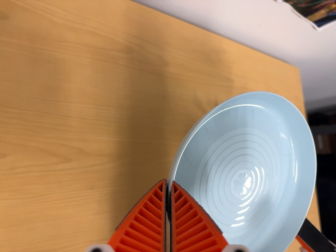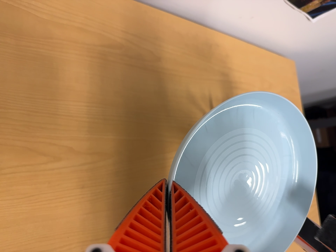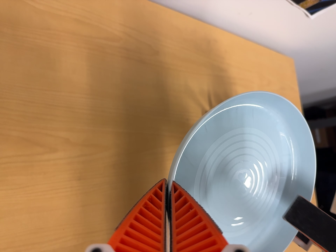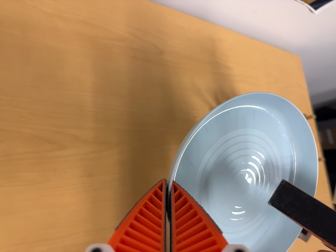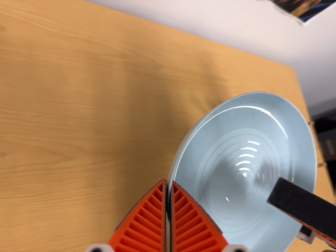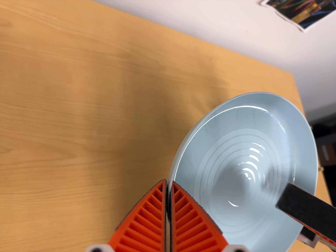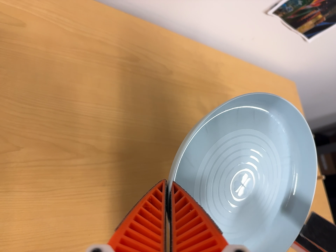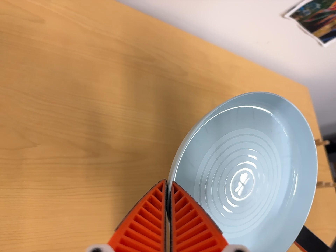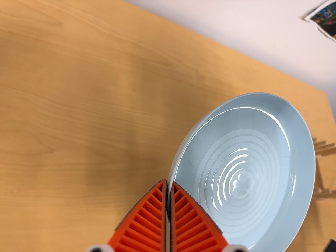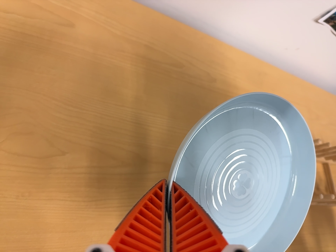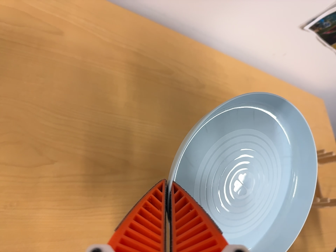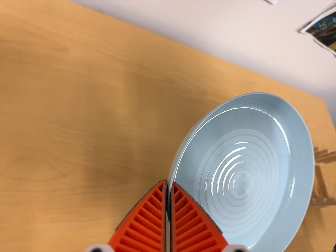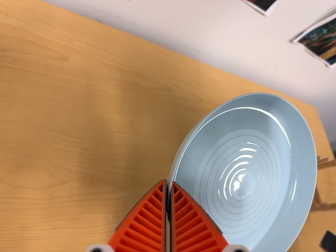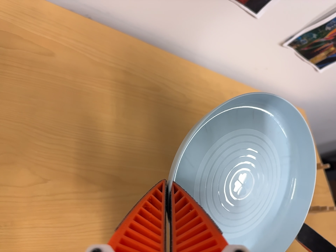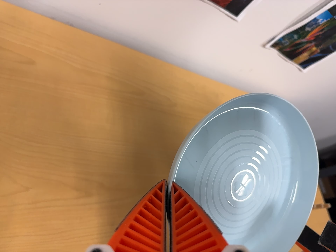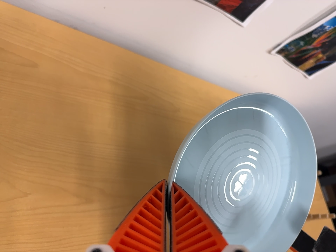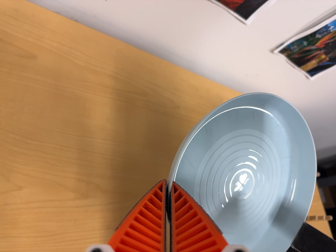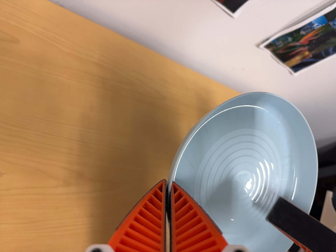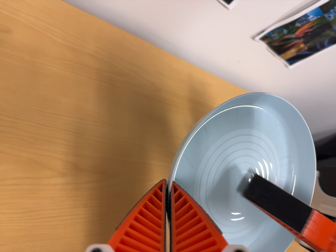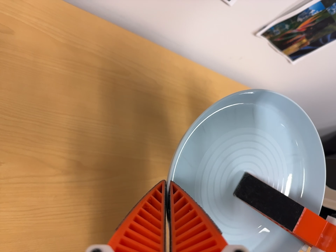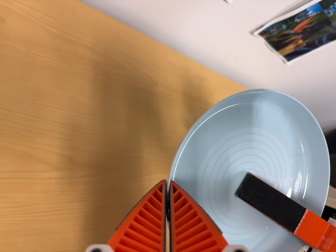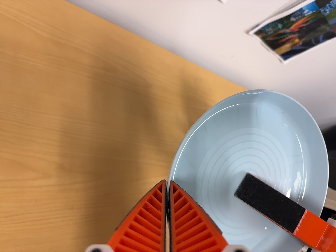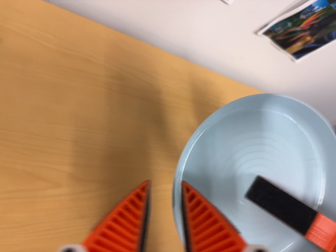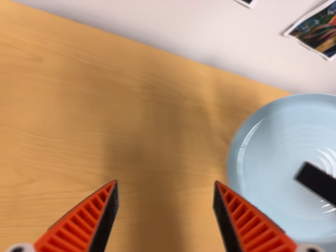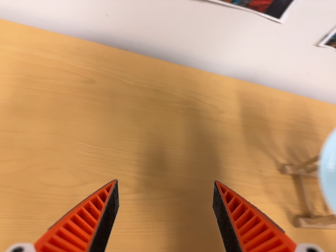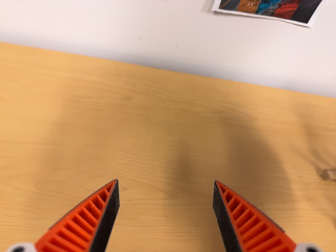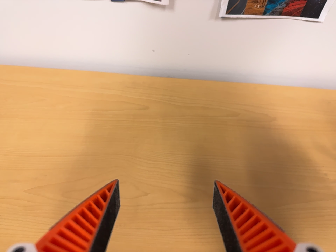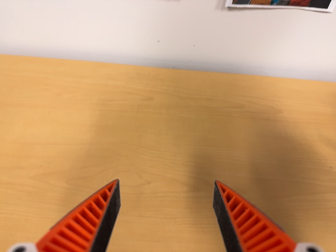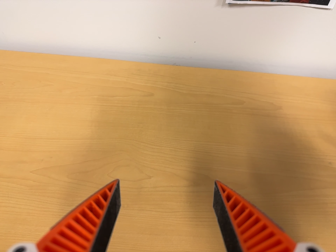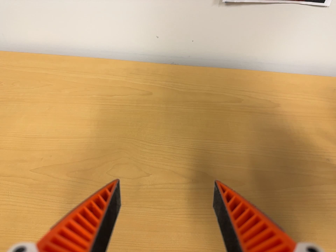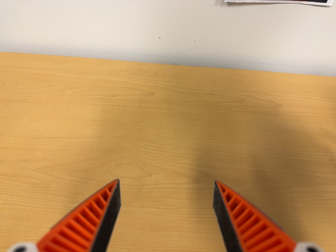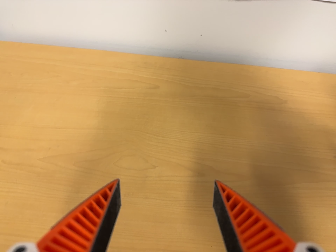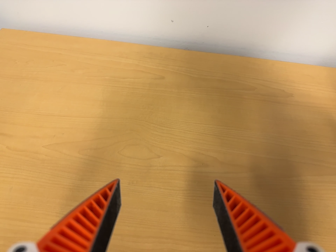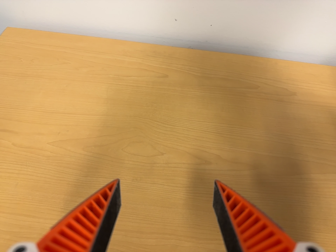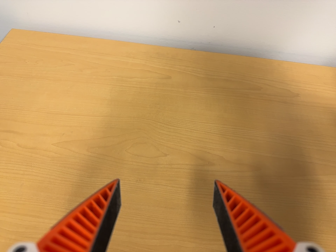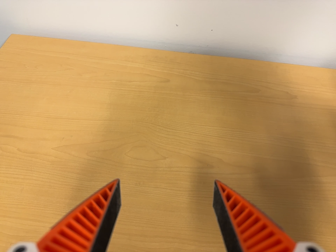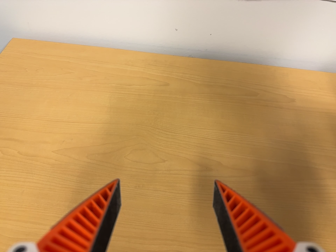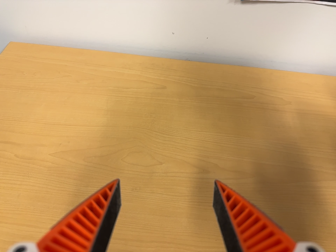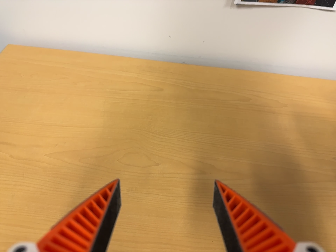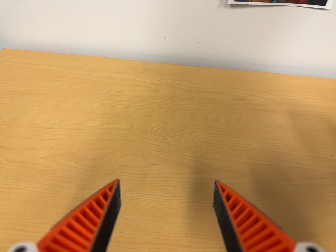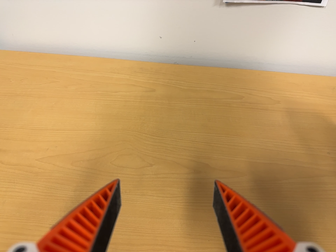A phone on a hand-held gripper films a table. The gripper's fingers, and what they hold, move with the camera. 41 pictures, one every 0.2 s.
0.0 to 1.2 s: The camera travels toward the bottom of its view, about 7 cm. Its aim tips toward the top of its view by about 10 degrees.
1.2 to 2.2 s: The camera travels to its left, about 5 cm, so close, fixed things drift to the right.
2.2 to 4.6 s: The camera travels to its right, about 5 cm, so close, fixed things drift to the left.
4.6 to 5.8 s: The camera pans to its left by about 25 degrees. It travels toward the bottom of its view and backward, about 10 cm. Its aim tips toward the top of its view by about 10 degrees. It rolls about its line of sight by about 10 degrees, and the scene rotates counterclockwise.
5.8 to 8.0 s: The camera shifts only a little, or ends up much as it began.
The film runs forward here.
